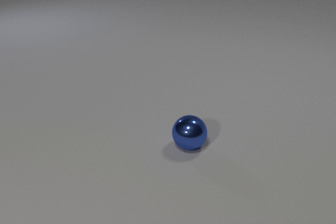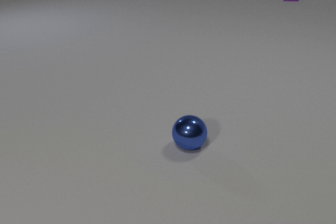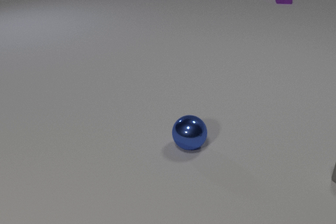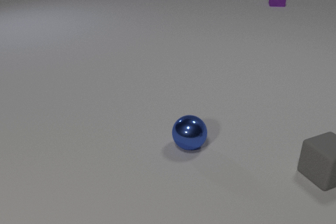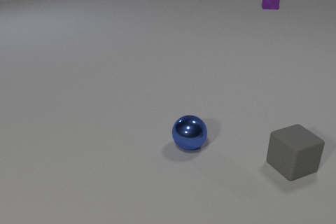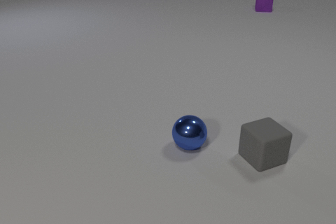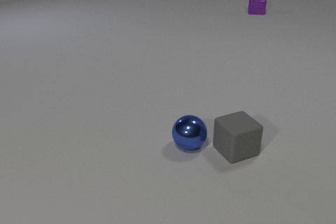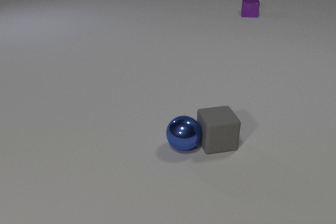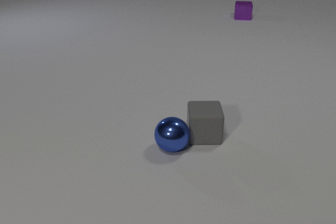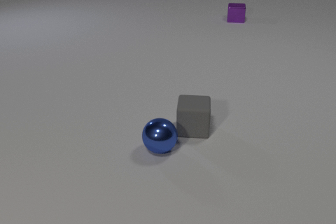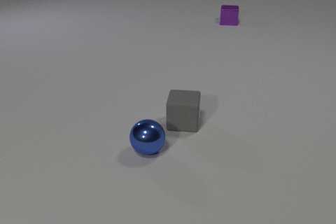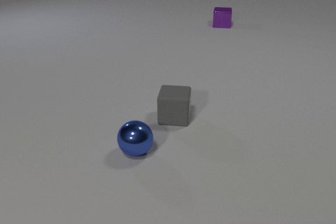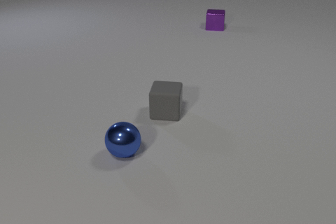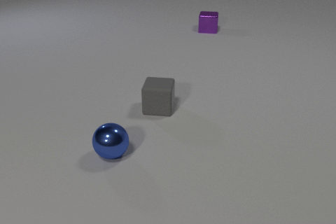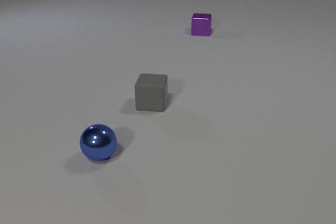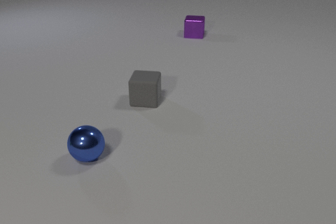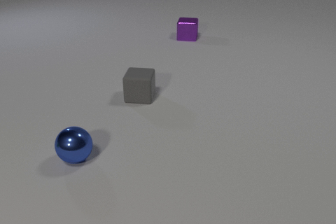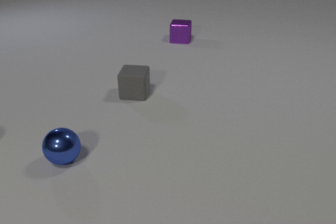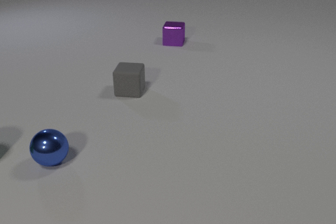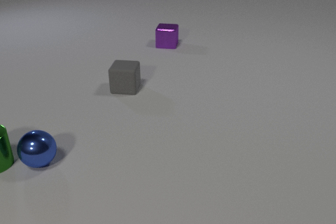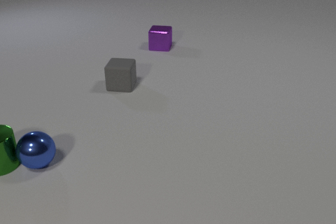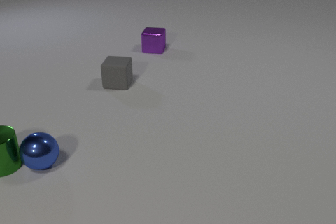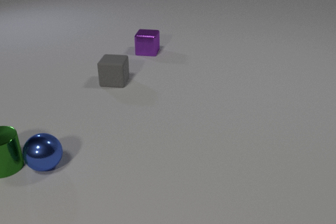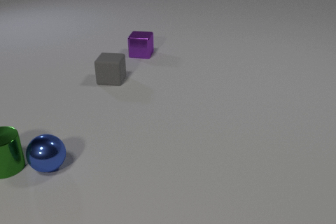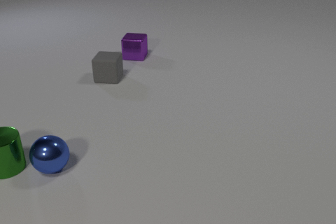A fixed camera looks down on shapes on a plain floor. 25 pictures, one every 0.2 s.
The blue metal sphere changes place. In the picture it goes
to the left.
0.0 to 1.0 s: The gray rubber cube comes in at the right edge, slides to the left. The purple metal cube slides toward the camera and to the left.
1.0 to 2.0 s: The gray rubber cube slides to the left and away from the camera, spins so that its near face slides to the left, clockwise seen from above. The blue metal sphere rolls to the left. The purple metal cube slides toward the camera and to the left. The gray rubber cube and the blue metal sphere collide.
2.0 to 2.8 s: The gray rubber cube slides away from the camera and to the left. The blue metal sphere rolls to the left. The purple metal cube slides toward the camera and to the left.
2.8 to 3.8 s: The gray rubber cube slides away from the camera and to the left. The blue metal sphere rolls to the left. The purple metal cube slides toward the camera and to the left. The green metal cylinder comes in at the left edge, slides to the right.
3.8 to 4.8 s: The gray rubber cube slides away from the camera and to the left. The blue metal sphere rolls toward the camera and to the right. The purple metal cube slides to the left and toward the camera. The green metal cylinder slides toward the camera and to the right. The blue metal sphere and the green metal cylinder collide.
What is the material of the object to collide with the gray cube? metal.
How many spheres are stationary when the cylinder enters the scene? 0.
How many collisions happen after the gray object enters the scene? 2.
